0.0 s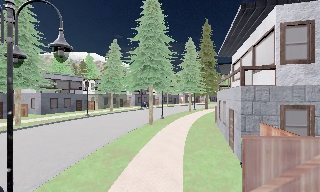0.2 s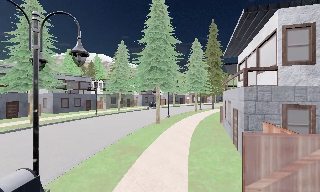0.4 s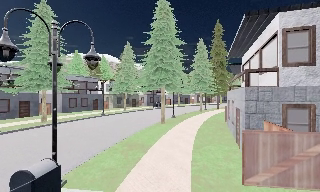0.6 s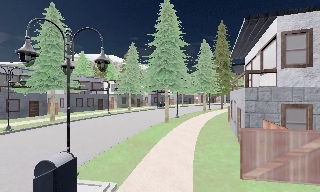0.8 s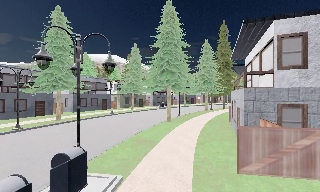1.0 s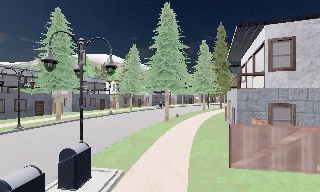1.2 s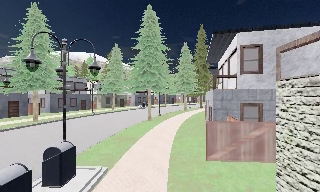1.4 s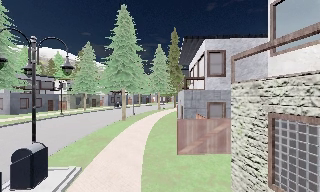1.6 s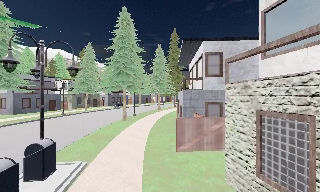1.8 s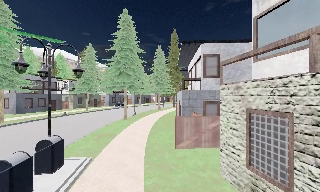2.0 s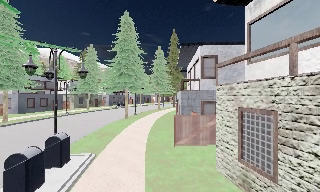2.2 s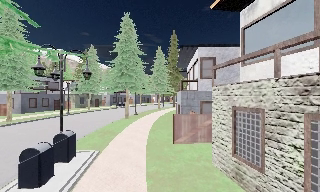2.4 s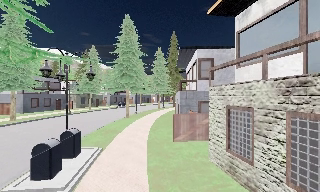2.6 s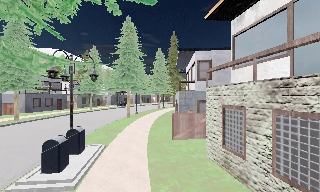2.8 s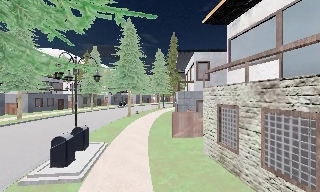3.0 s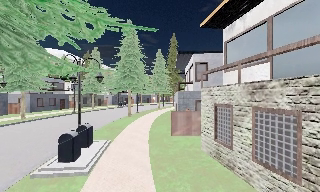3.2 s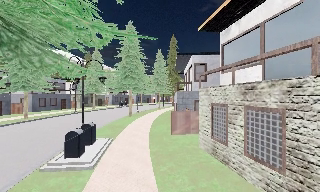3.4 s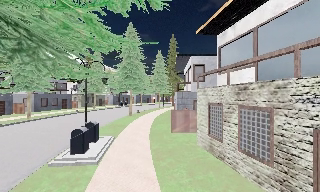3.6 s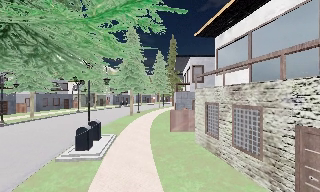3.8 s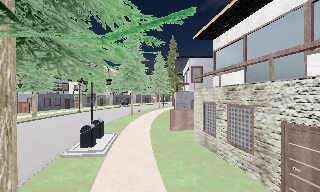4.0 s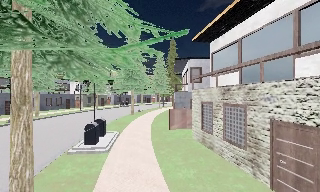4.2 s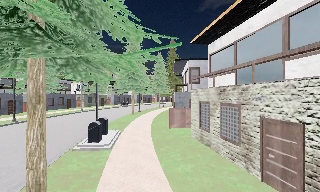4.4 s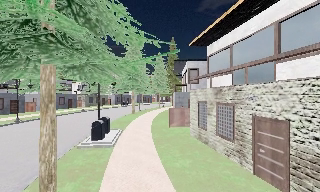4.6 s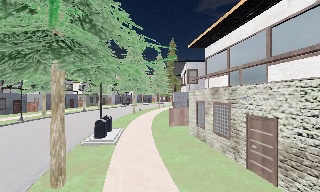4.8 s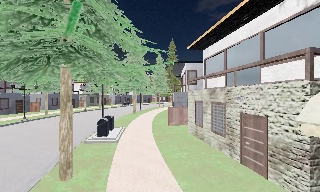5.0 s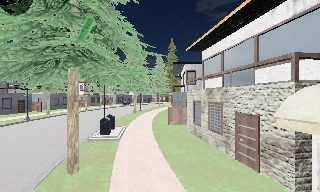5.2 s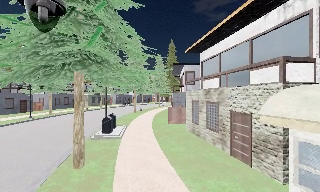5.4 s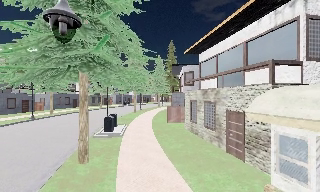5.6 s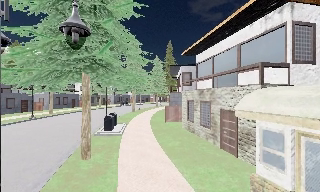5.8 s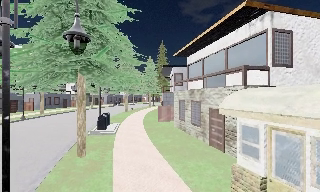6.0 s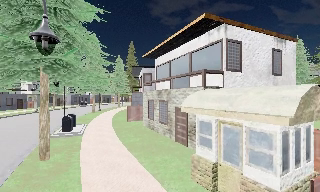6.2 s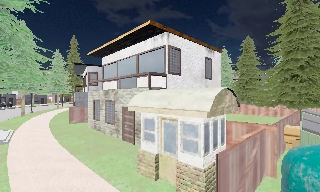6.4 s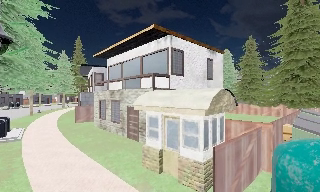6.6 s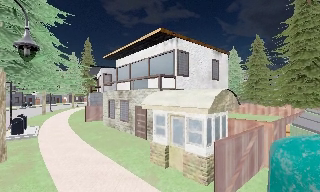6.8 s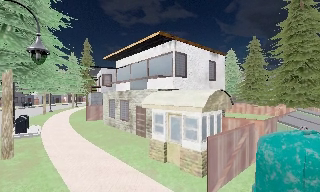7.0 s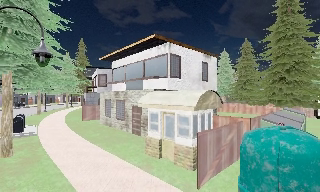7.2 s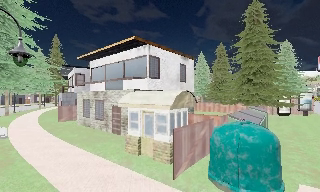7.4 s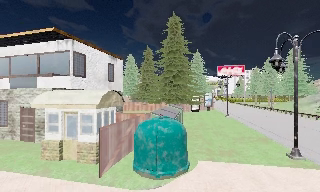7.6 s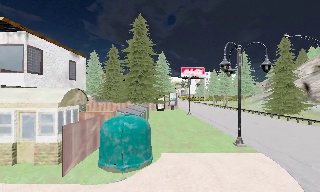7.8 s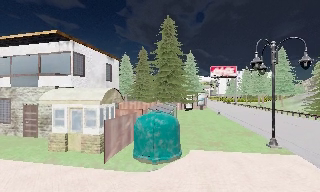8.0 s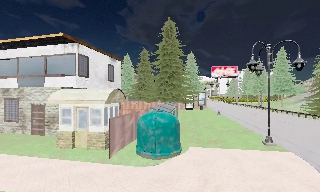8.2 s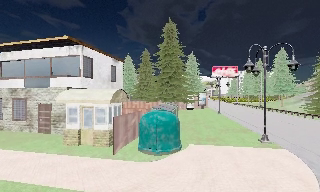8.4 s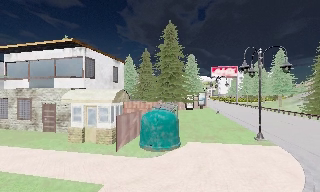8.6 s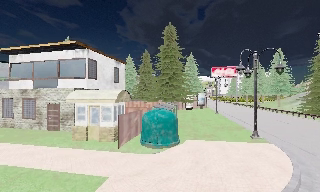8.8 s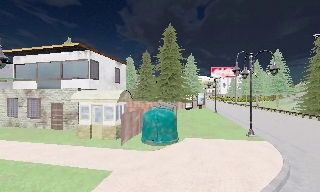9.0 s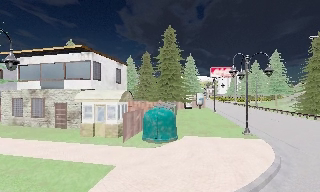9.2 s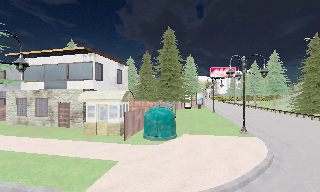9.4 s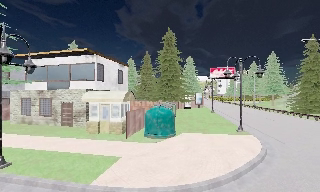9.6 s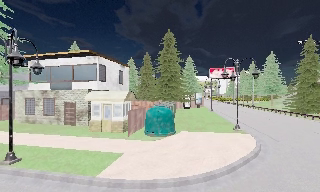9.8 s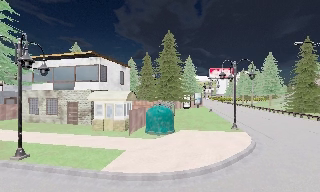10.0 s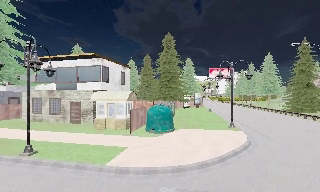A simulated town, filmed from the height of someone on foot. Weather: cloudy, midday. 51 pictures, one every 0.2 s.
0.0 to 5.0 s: The camera travels backward, about 10 m, so what stands in front gets smaller.
5.0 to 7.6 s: The camera pans to its right, which is clockwise from overhead, by about 75 degrees. It travels backward, about 5 m.
7.6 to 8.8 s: The camera pans to its left, which is counterclockwise from overhead, by about 10 degrees. It travels backward, about 2.5 m, so what stands in front gets smaller.
8.8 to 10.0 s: The camera travels backward, about 2.5 m, so what stands in front gets smaller.
The film runs backward here.
